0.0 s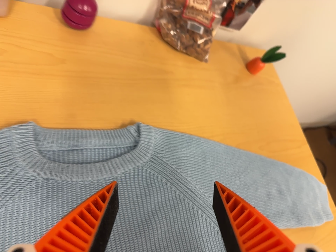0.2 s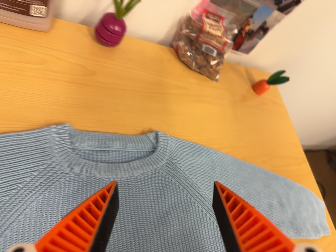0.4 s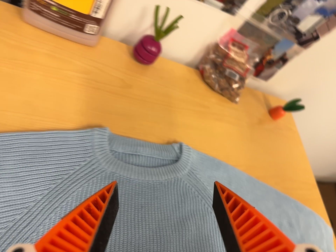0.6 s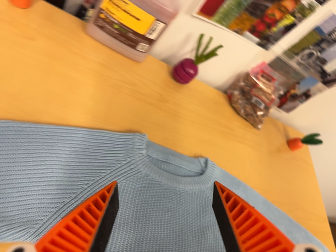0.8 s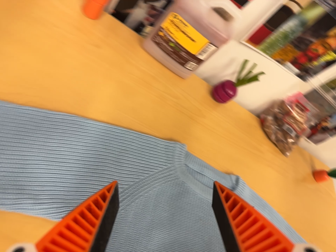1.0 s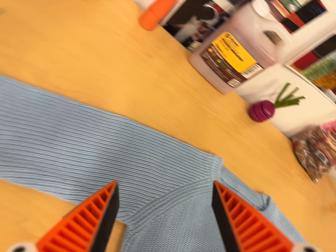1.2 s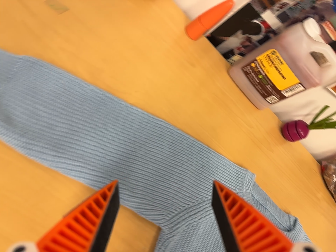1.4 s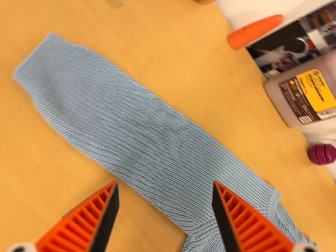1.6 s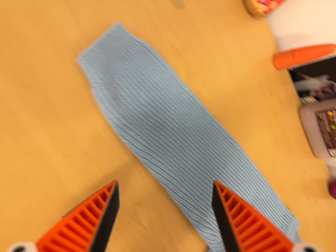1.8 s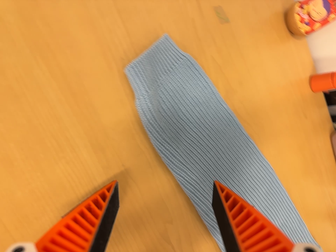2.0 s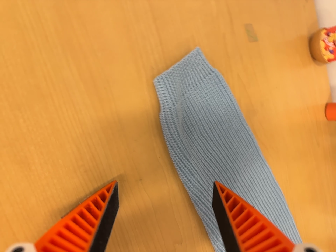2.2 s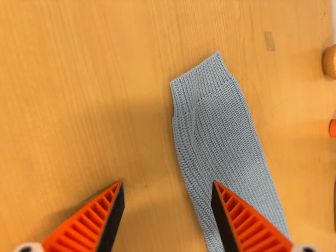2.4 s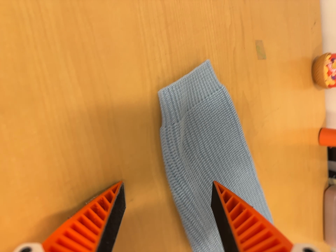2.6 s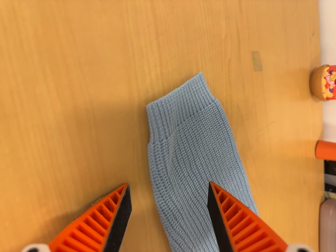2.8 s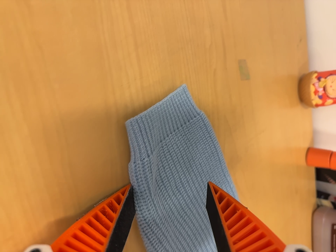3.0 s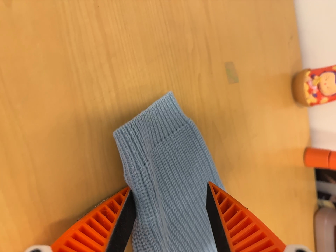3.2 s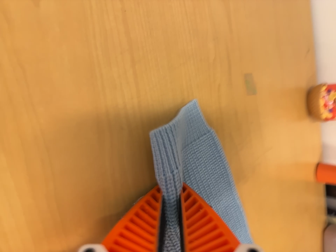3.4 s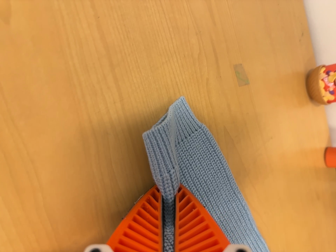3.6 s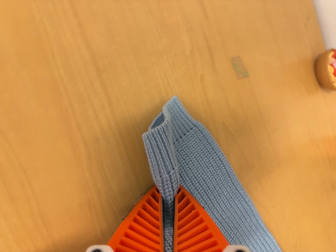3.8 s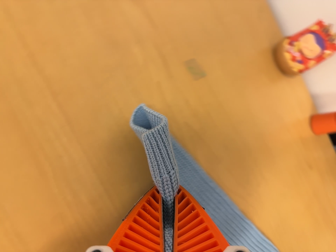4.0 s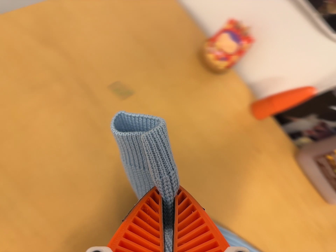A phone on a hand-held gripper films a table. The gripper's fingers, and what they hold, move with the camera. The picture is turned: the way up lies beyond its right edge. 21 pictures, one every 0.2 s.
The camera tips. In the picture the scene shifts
downward.
0.0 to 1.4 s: The camera pans to its left by about 15 degrees. It travels to its left and backward, about 36 cm, so close, fixed things drift to the right. Its aim tips toward the top of its view by about 20 degrees, and the scene shifts downward. It rolls about its line of sight by about 45 degrees, and the scene rotates clockwise.
1.4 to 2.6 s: The camera travels to its left, toward the top of its view and forward, about 14 cm, so close, fixed things drift to the right. It rolls about its line of sight by about 30 degrees, and the scene rotates clockwise.
2.6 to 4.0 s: The camera travels to its right, about 16 cm, so close, fixed things drift to the left. It rolls about its line of sight by about 35 degrees, and the scene rotates counterclockwise.
The film runs forward here.
